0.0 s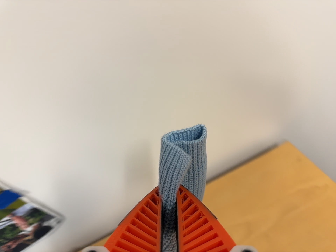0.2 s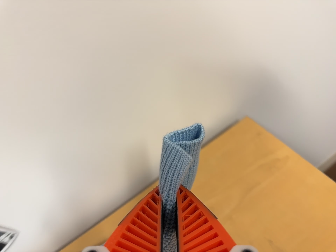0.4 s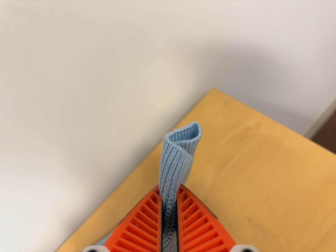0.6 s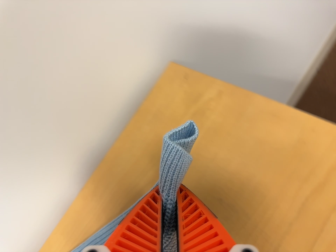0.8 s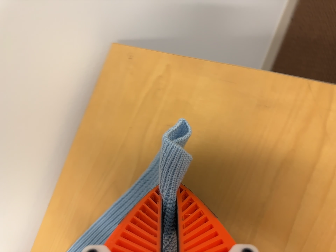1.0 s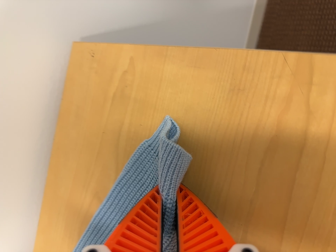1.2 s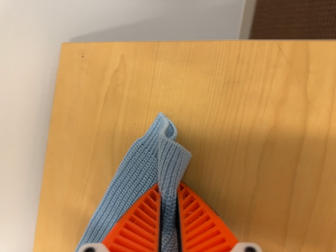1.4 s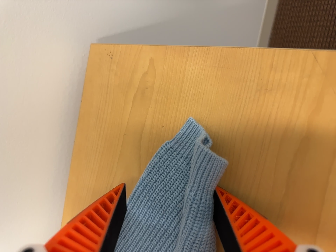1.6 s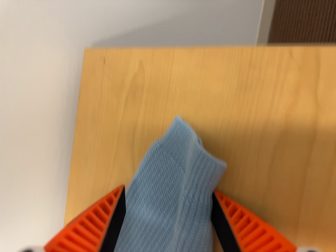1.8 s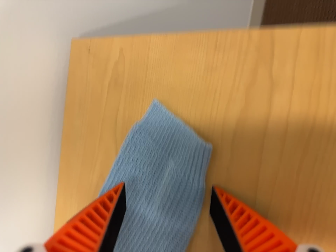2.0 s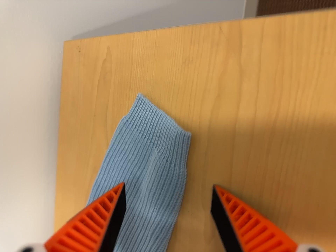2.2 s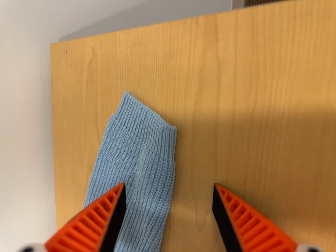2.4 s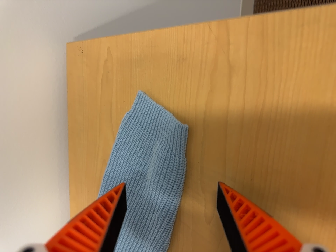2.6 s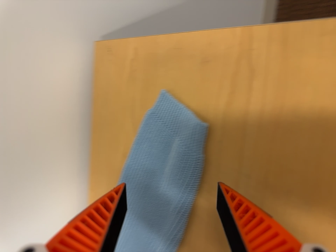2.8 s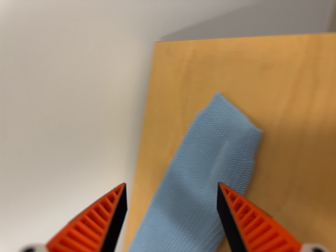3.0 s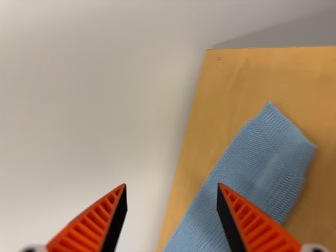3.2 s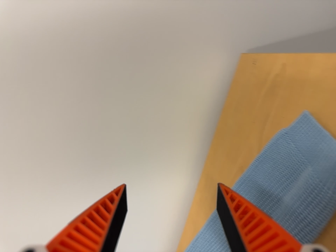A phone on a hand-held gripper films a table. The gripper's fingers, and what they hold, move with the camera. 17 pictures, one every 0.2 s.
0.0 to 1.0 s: The camera travels to its right and forward, about 34 cm, so close, fixed things drift to the left. Its aim tips toward the bottom of its view by about 15 degrees, and the scene shifts upward. It rolls about its line of sight by about 50 degrees, and the scene rotates counterclockwise.
1.0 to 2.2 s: The camera travels to its right, about 7 cm. It rolls about its line of sight by about 10 degrees, and the scene rotates counterclockwise.
2.2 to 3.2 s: The scene slides to the right, as the camera pans about 30 degrees to its left. It rolls about its line of sight by about 20 degrees, and the scene rotates clockwise.
The film runs backward here.
